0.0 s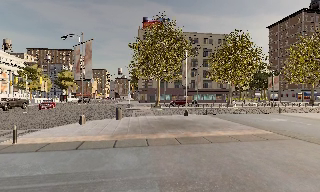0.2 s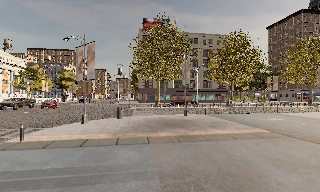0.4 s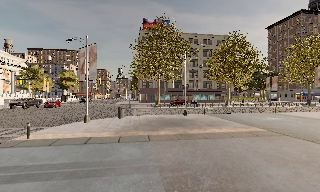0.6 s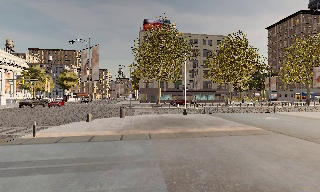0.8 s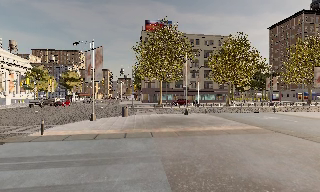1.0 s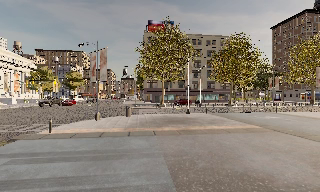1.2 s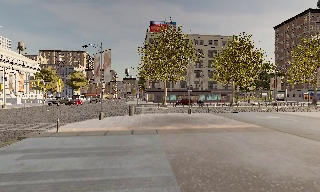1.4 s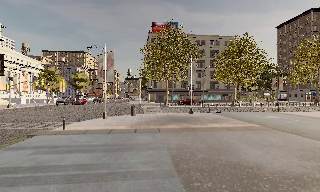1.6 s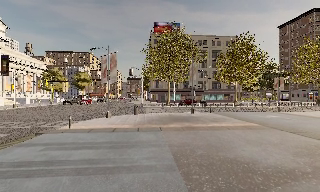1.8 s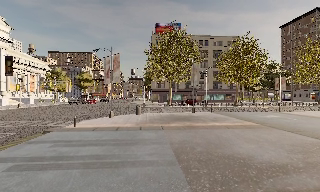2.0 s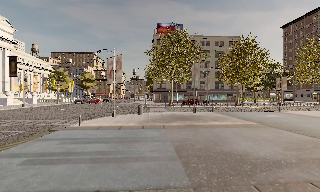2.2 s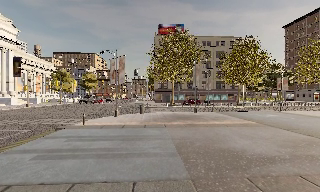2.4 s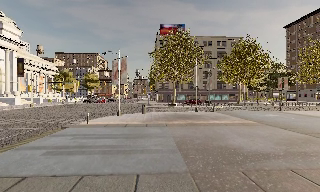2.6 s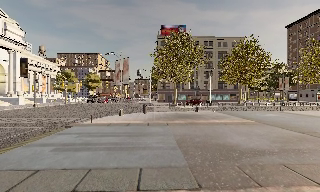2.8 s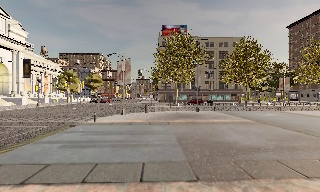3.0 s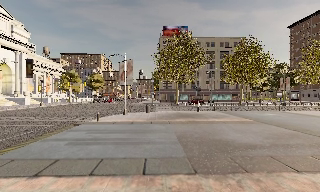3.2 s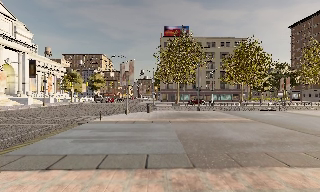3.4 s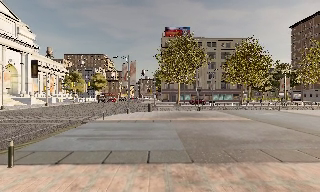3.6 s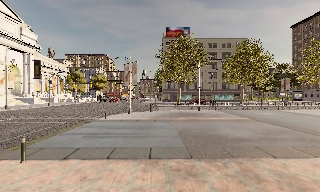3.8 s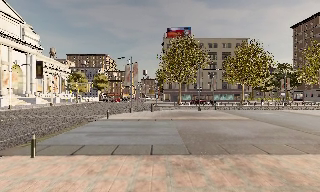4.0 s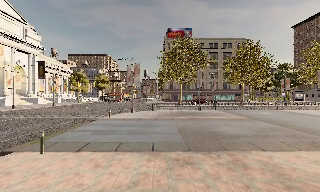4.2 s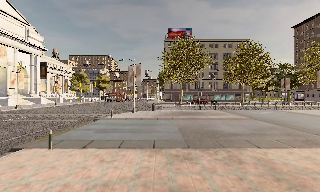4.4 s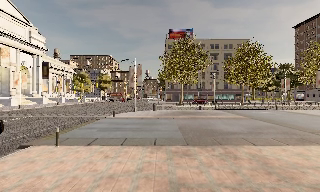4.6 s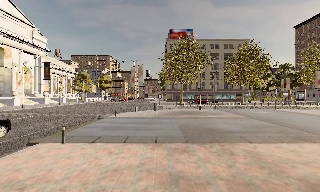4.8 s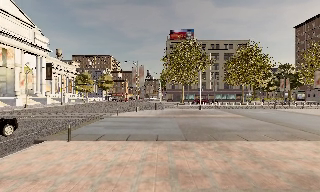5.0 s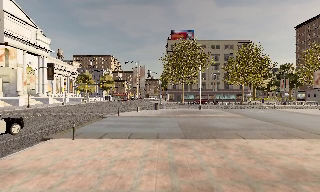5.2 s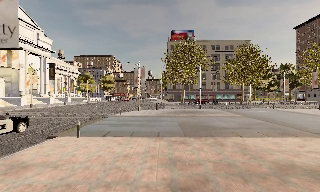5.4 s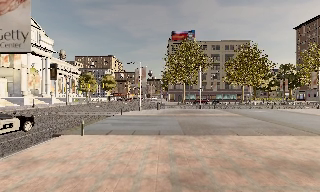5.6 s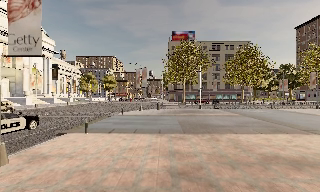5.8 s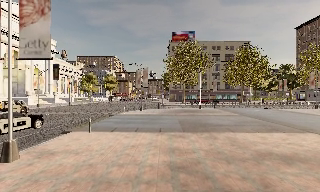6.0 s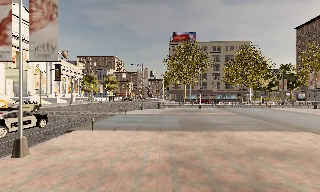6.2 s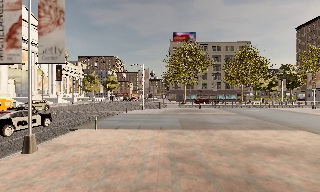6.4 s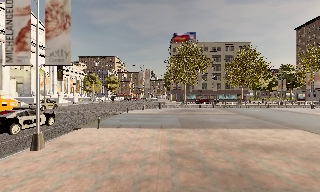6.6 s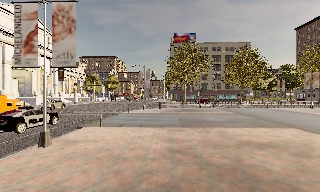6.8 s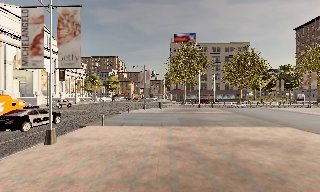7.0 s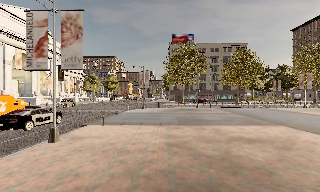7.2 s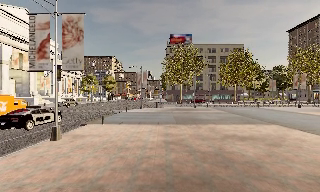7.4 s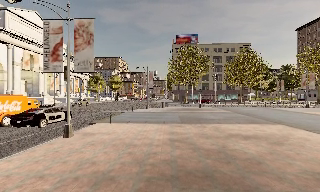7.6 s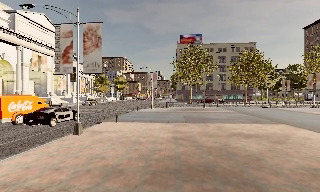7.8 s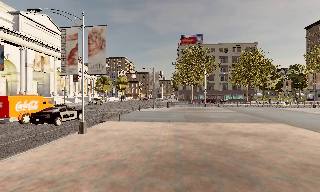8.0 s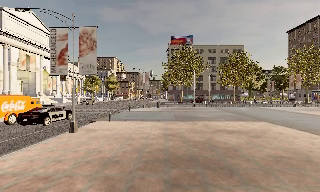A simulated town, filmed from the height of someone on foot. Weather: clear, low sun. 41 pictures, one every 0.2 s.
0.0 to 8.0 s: The camera pans to its left, which is counterclockwise from overhead, by about 10 degrees. It travels backward, about 16 m, so what stands in front gets smaller.
The film runs backward here.
